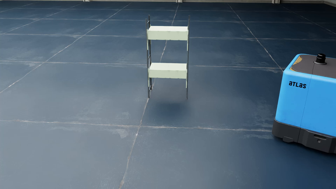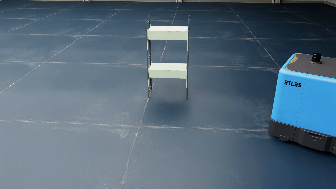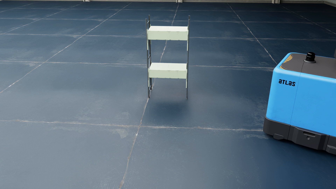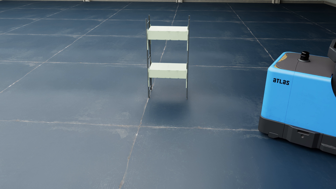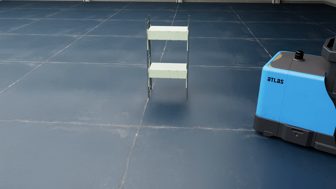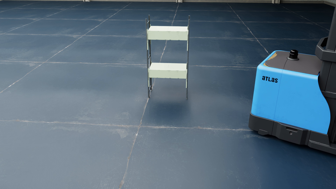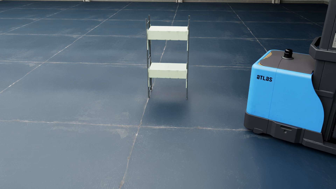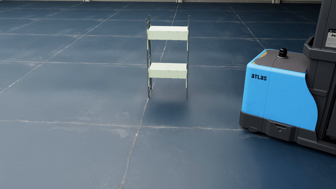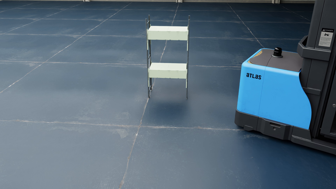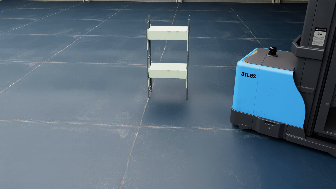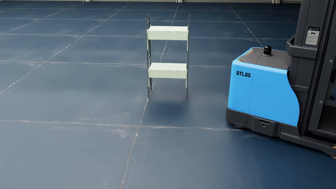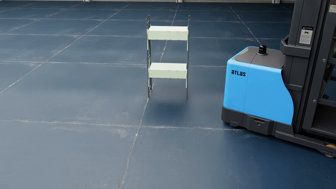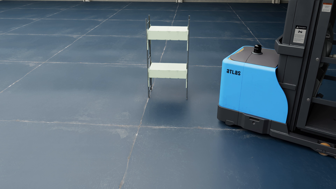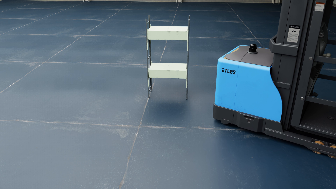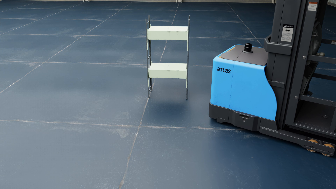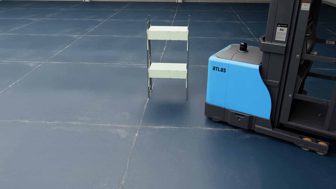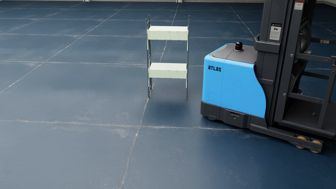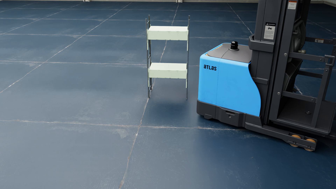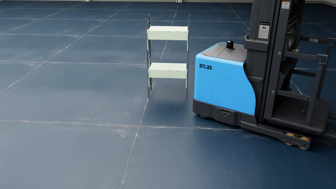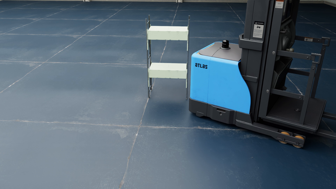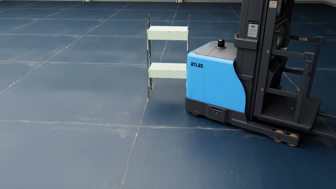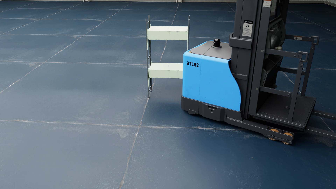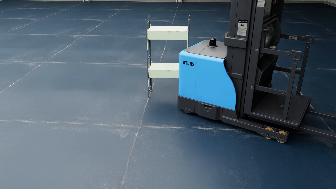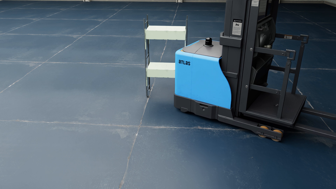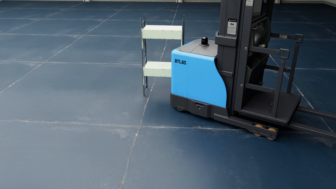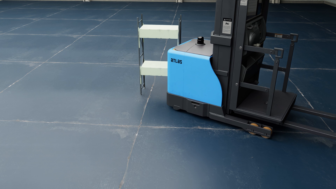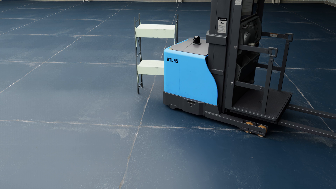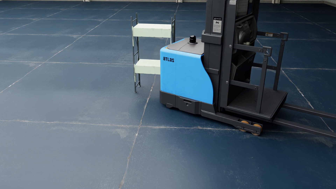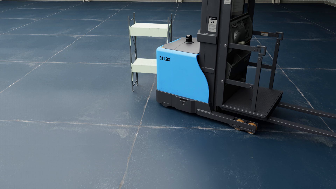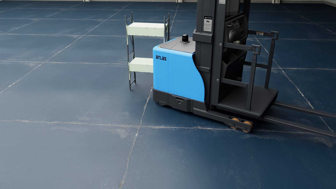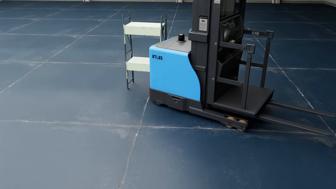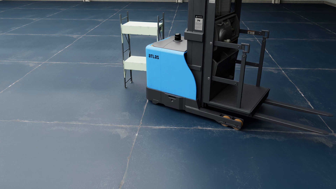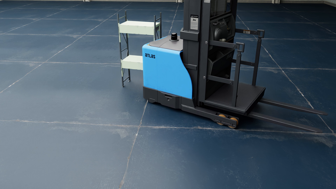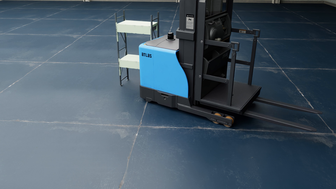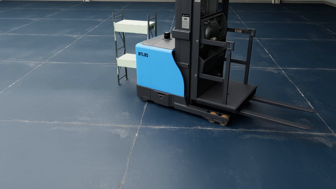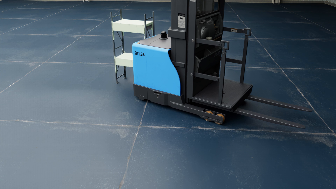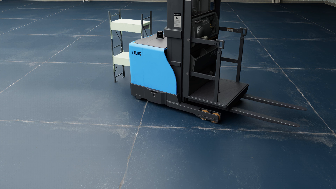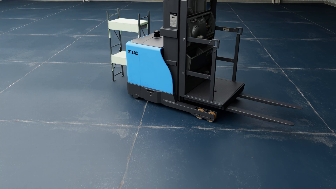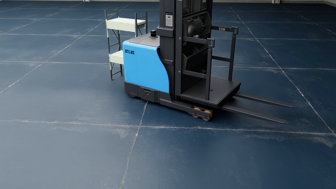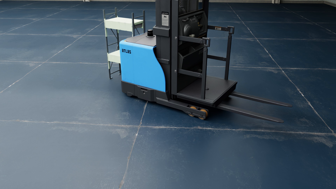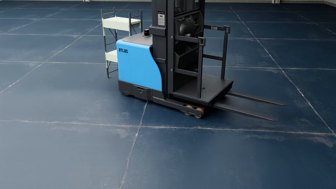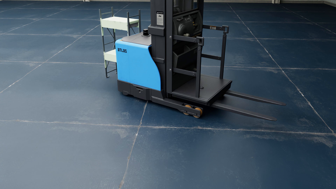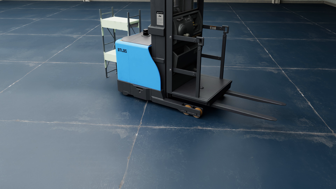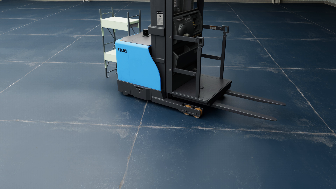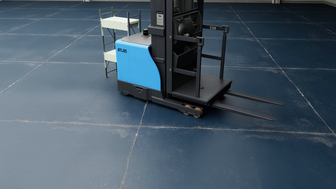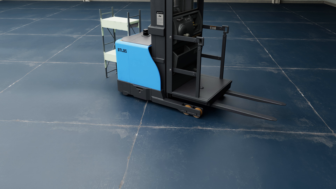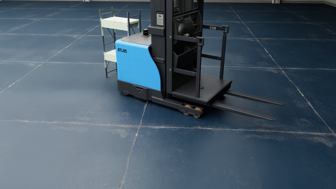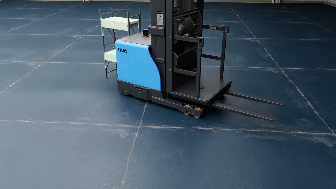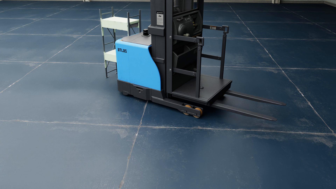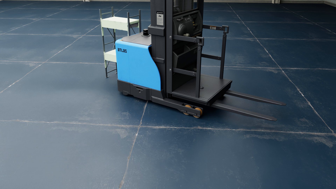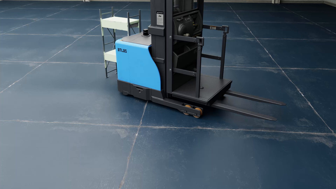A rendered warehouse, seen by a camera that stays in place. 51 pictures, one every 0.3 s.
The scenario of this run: A forklift runs into an object in its way.
